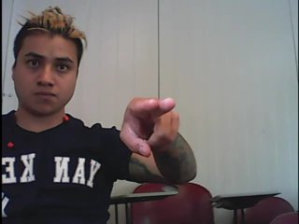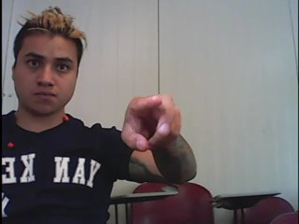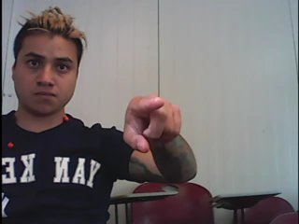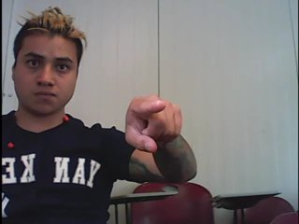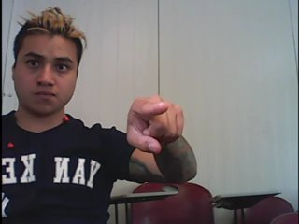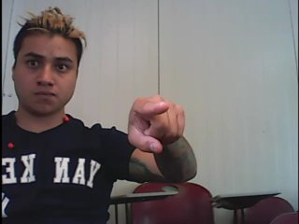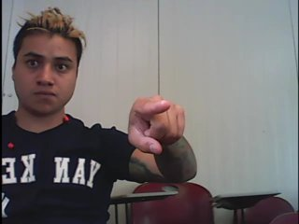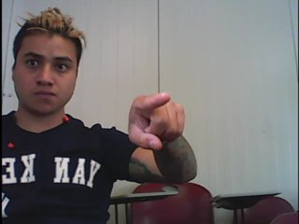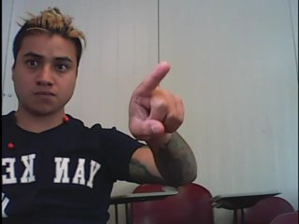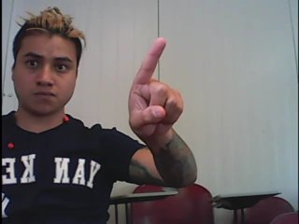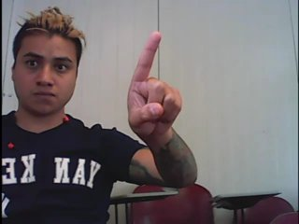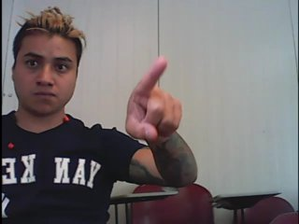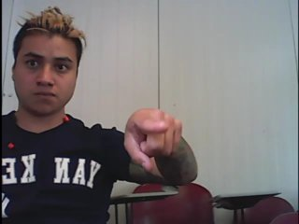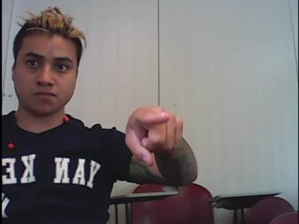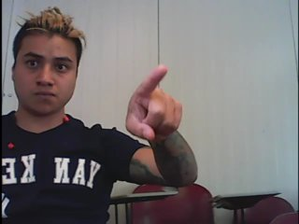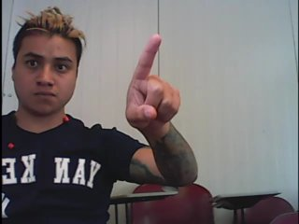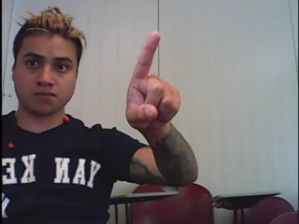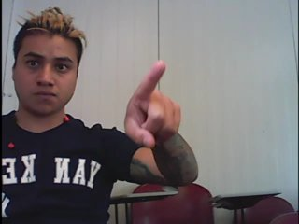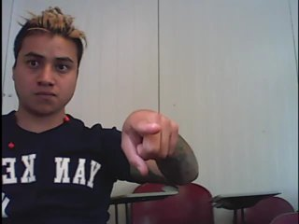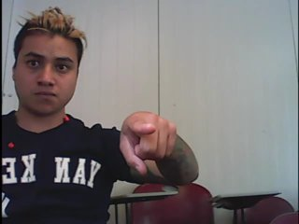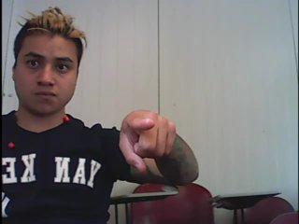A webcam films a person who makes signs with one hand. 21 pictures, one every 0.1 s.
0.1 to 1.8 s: Double click with one finger.
